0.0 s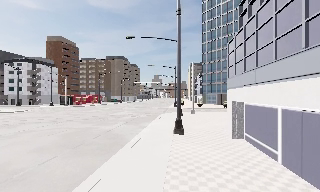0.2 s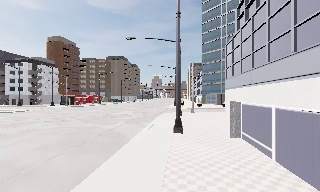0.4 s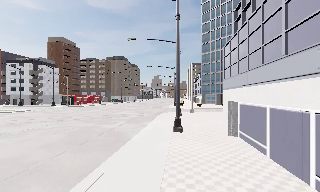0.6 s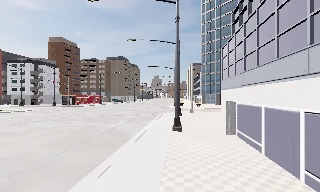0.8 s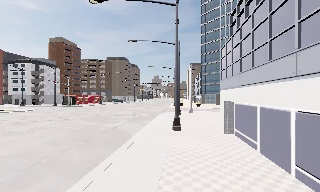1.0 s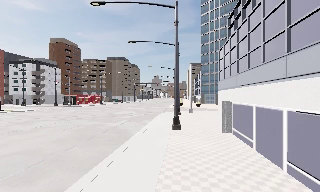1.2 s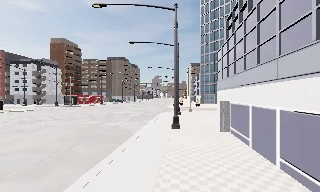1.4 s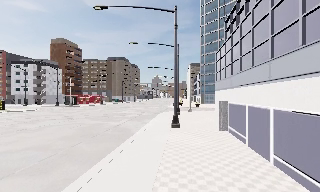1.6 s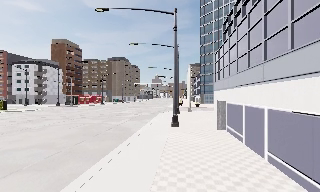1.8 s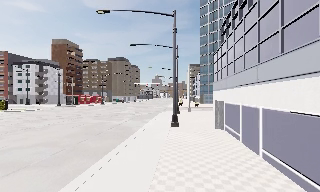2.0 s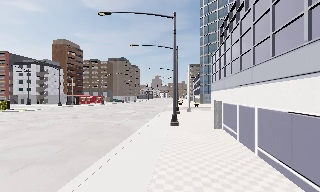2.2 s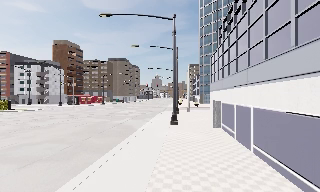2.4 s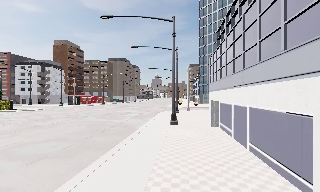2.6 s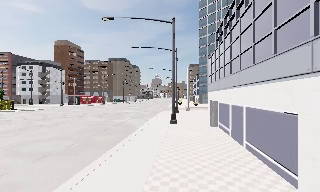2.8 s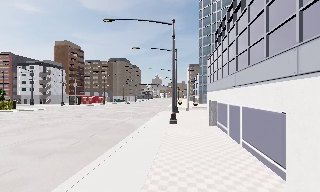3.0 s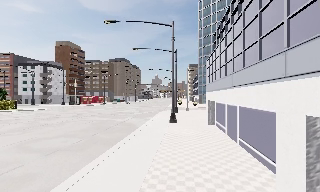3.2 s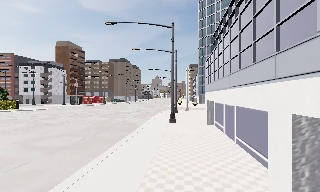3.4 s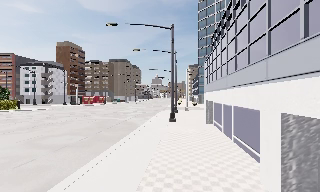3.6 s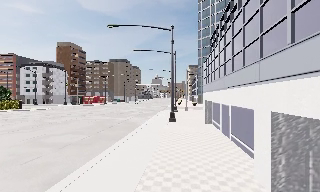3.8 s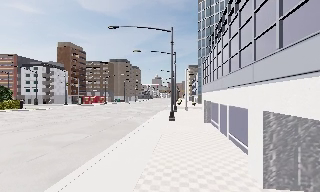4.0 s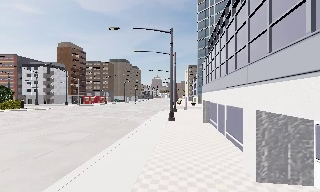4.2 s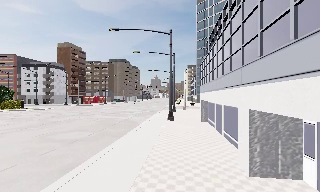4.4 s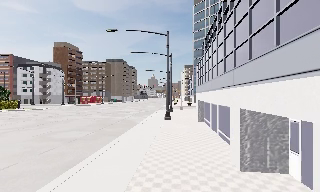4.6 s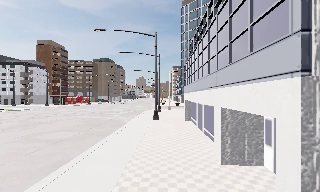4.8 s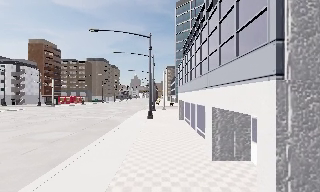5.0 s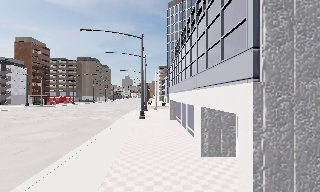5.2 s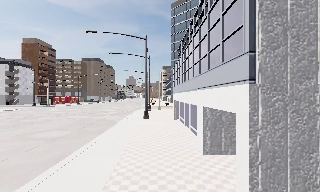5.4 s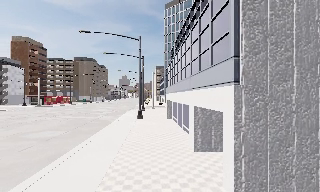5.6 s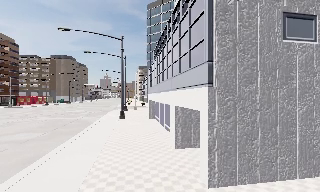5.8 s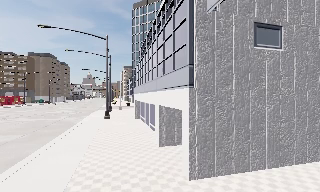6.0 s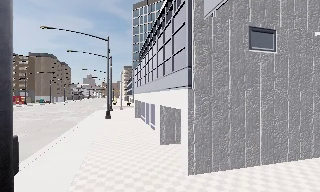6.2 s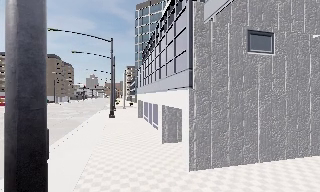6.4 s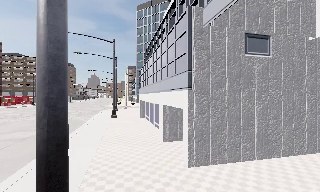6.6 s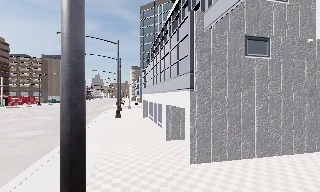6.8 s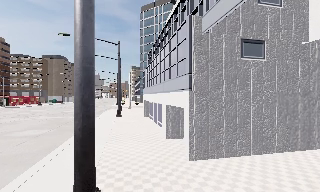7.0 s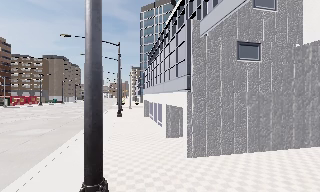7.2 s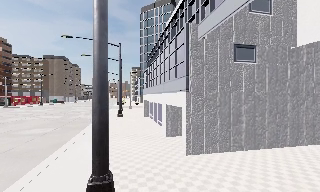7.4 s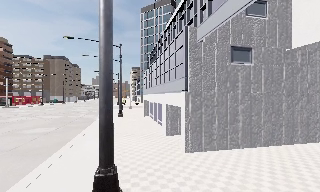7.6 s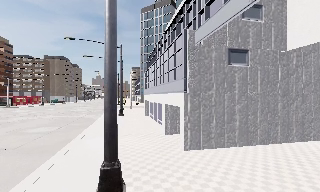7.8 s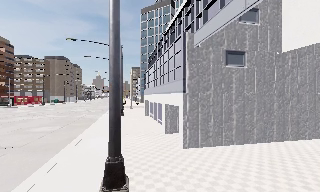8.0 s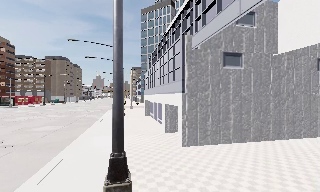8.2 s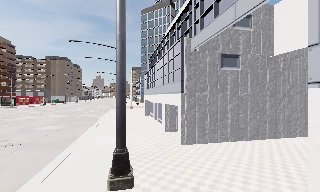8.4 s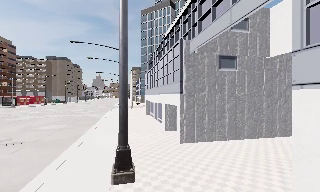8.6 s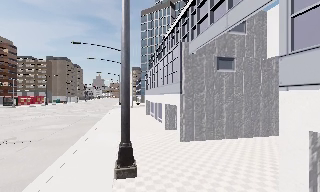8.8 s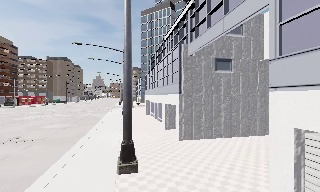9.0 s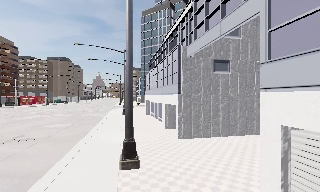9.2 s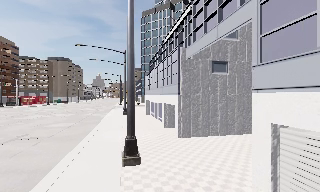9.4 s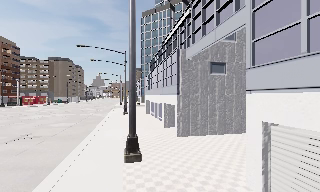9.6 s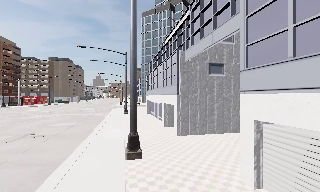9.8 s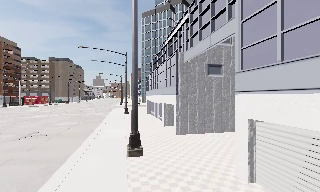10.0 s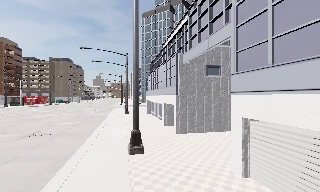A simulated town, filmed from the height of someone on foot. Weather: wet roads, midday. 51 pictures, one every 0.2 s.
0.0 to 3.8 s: The camera travels backward, about 6 m, so what stands in front gets smaller.
3.8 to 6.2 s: The camera pans to its right, which is clockwise from overhead, by about 20 degrees. It travels backward, about 4 m, so what stands in front gets smaller.
6.2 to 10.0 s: The camera travels backward, about 6 m, so what stands in front gets smaller.
The film runs backward here.
